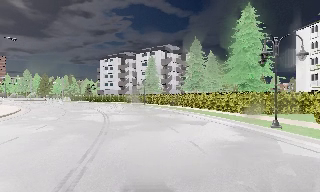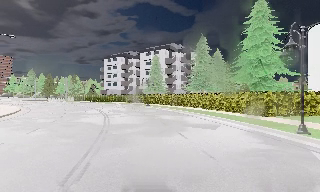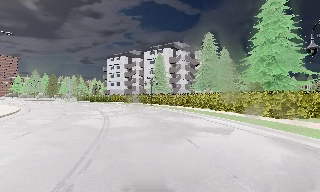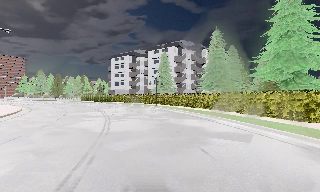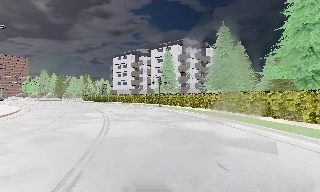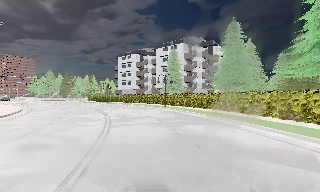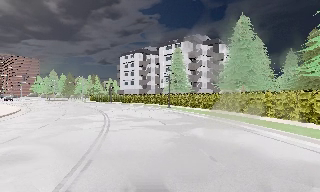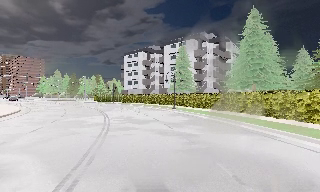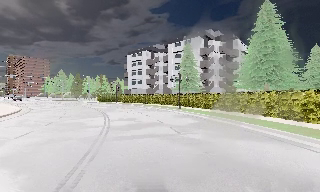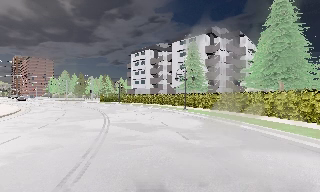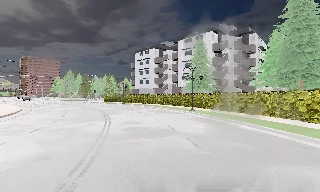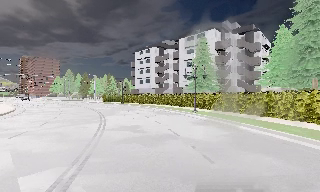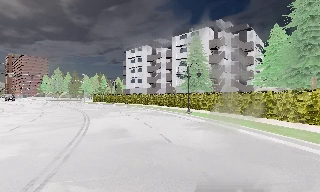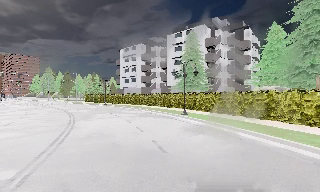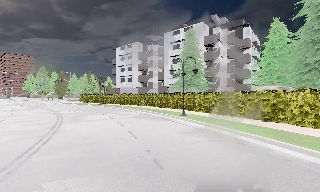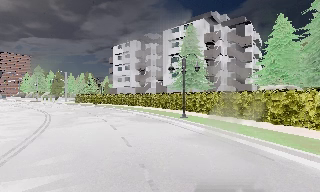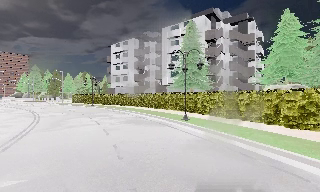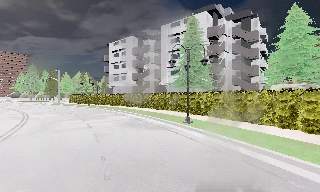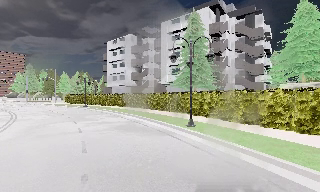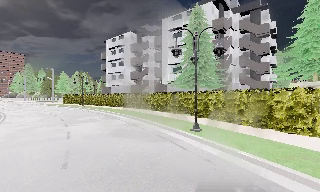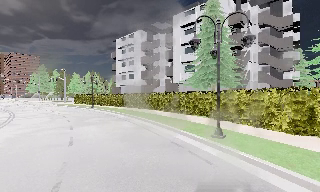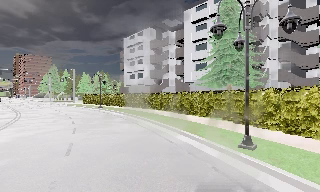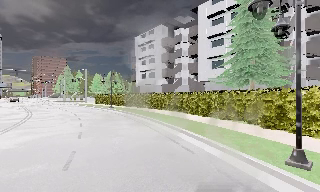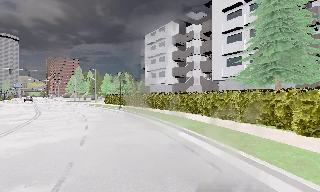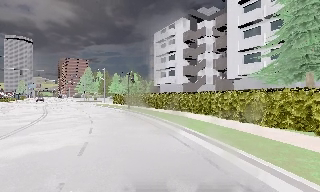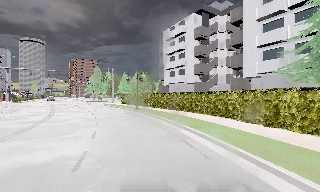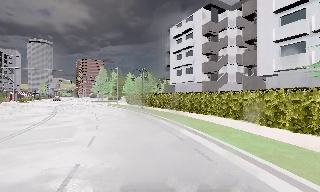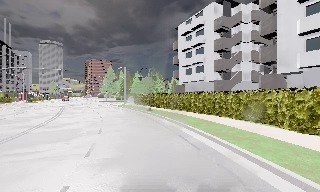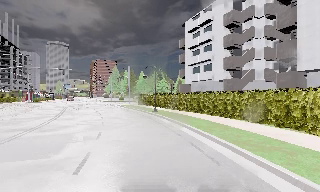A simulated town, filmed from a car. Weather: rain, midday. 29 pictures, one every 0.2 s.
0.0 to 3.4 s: The camera travels forward, about 19 m, so what stands in front looms larger.
3.4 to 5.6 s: The camera pans to its left, which is counterclockwise from overhead, by about 25 degrees. It travels forward, about 12 m, so what stands in front looms larger.
The film runs forward here.
